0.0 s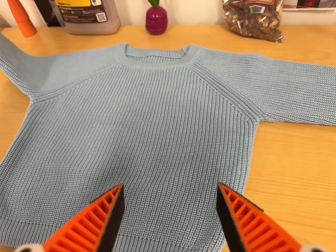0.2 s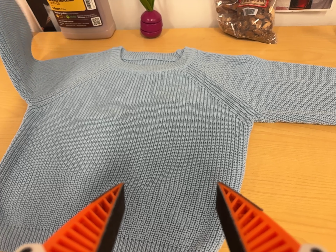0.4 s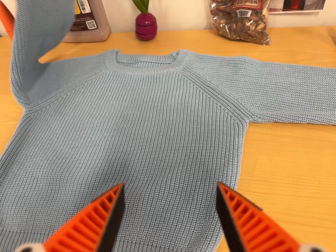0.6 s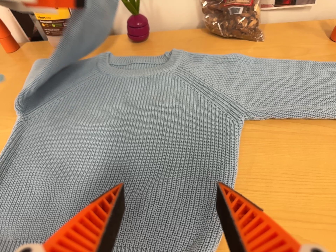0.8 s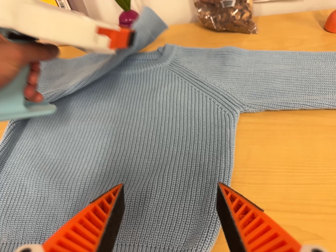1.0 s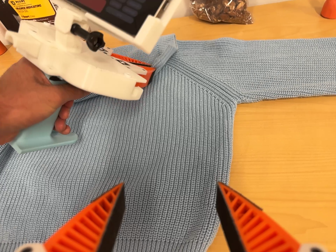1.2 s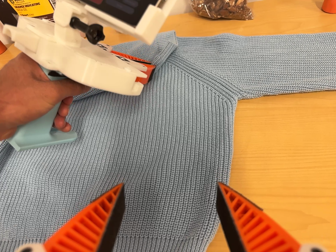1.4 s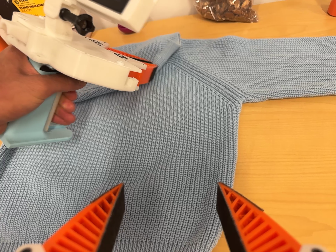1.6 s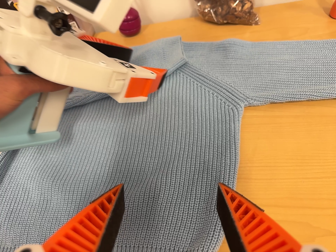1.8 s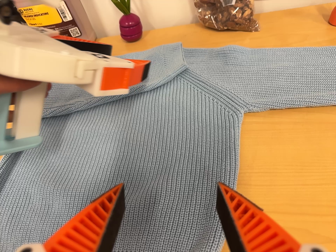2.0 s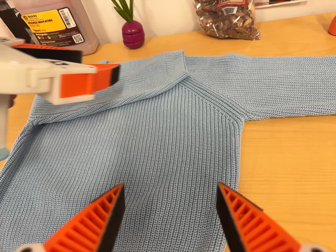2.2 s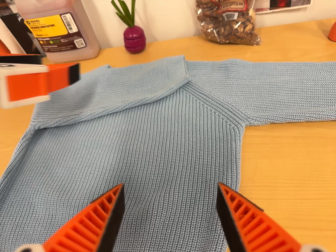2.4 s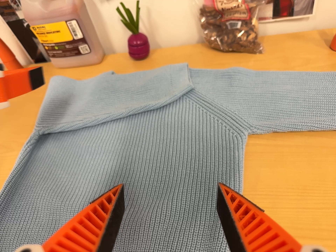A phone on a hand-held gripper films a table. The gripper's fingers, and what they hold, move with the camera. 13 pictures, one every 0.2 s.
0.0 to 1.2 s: The camera rolls about its line of sight by about 10 degrees, and the scene rotates counterclockwise.
1.2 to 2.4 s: The camera shifts only a little, or ends up much as it began.
The film runs forward here.
